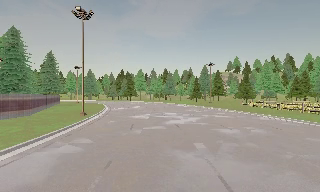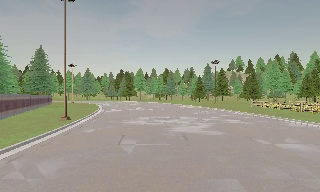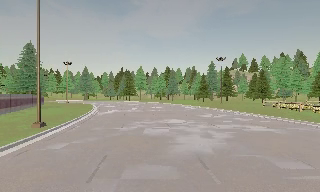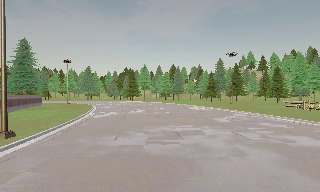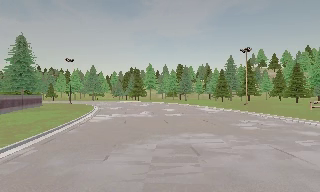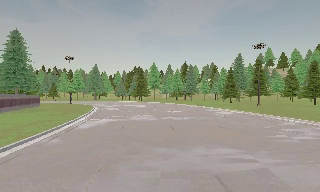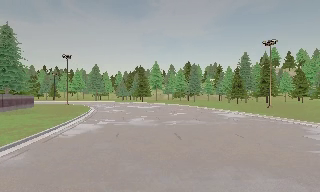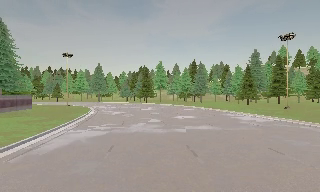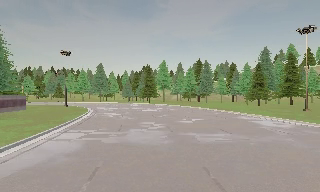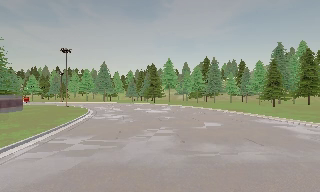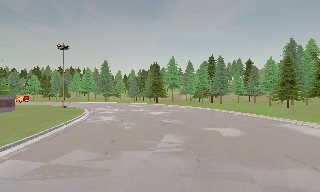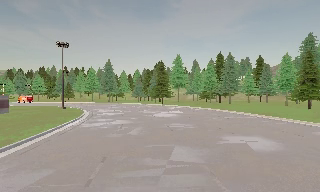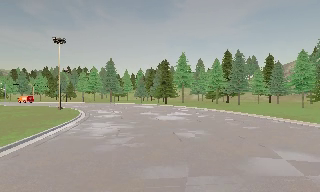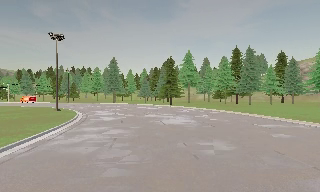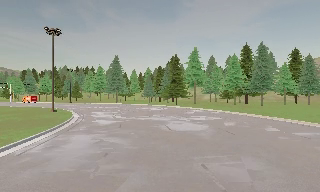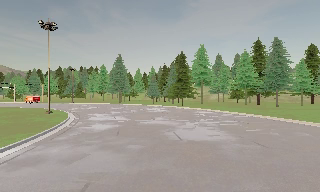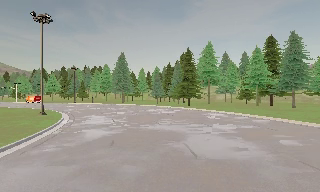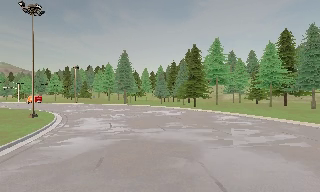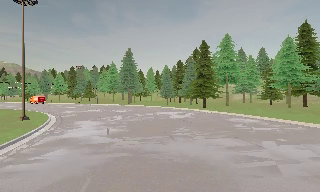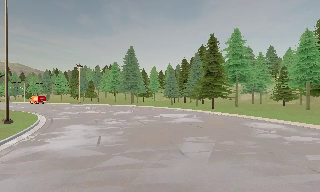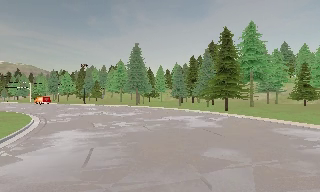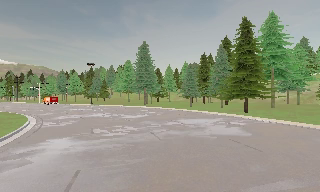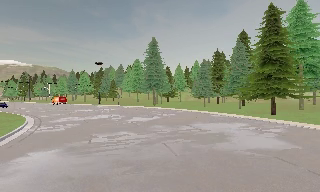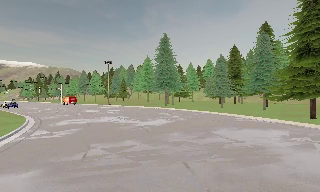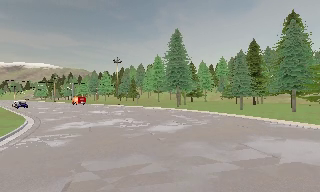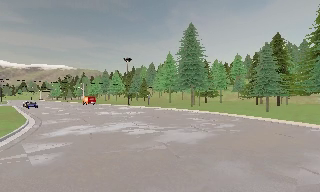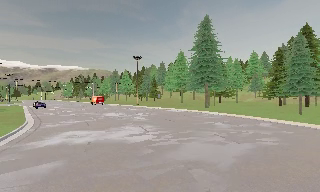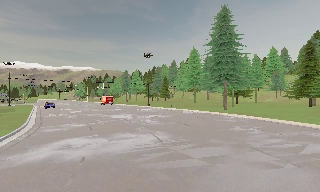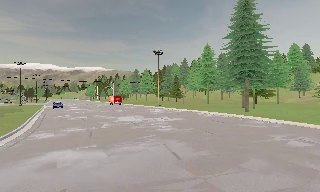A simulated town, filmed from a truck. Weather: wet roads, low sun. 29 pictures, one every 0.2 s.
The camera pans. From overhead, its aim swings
counterclockwise.
The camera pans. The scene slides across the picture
to the right.
0.0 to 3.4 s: The camera swings to its left by about 20 degrees, and the scene slides to the right. It travels forward, about 45 m, so what stands in front looms larger.
3.4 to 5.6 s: The camera pans to its left, which is counterclockwise from overhead, by about 35 degrees. It travels forward, about 25 m.
The film runs forward here.
